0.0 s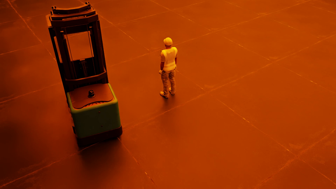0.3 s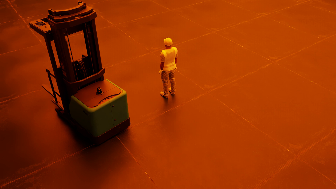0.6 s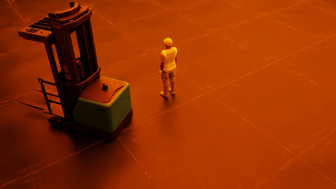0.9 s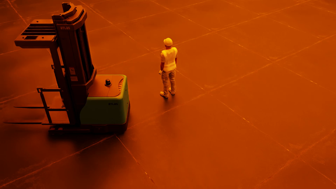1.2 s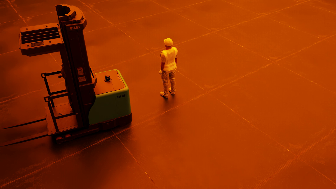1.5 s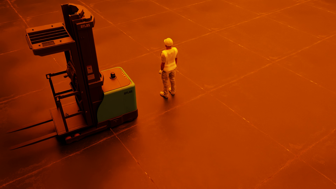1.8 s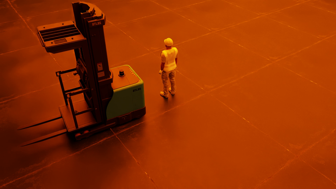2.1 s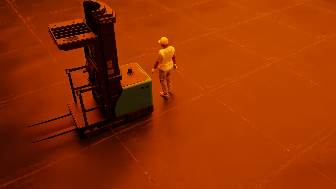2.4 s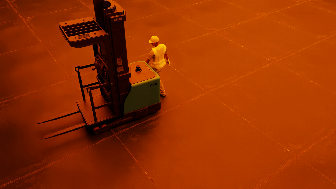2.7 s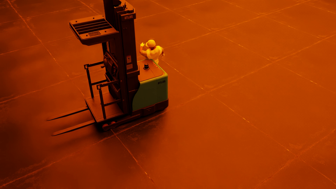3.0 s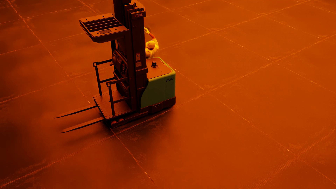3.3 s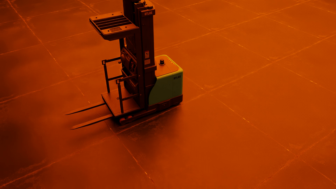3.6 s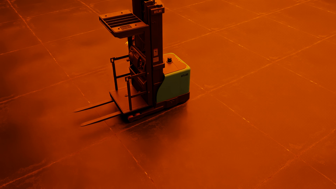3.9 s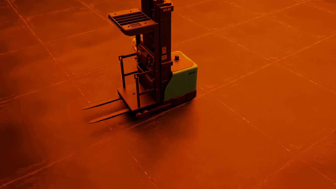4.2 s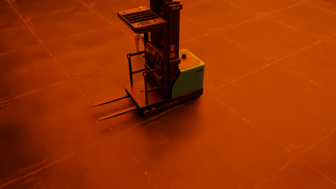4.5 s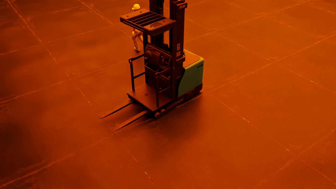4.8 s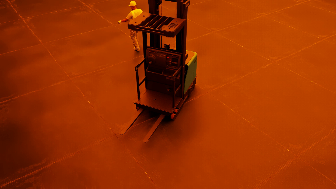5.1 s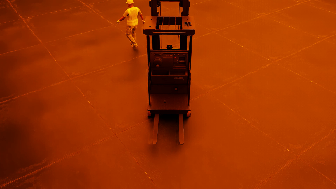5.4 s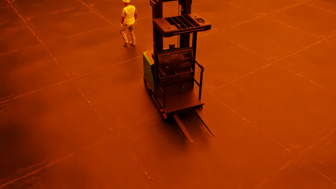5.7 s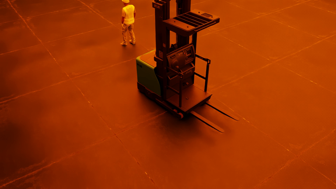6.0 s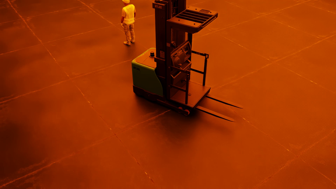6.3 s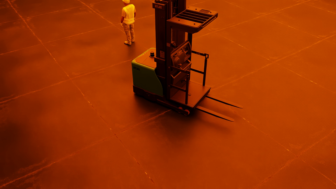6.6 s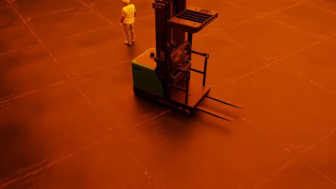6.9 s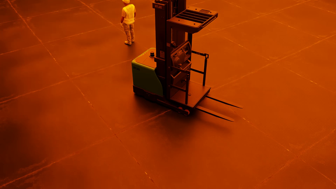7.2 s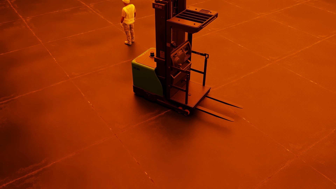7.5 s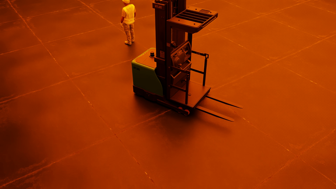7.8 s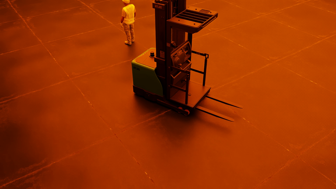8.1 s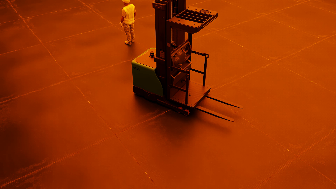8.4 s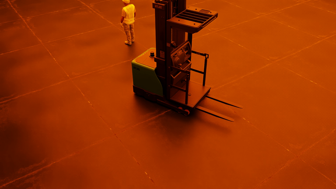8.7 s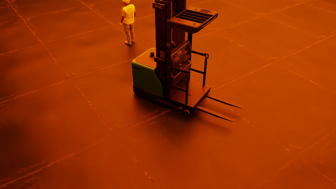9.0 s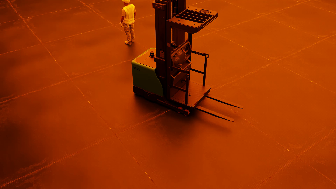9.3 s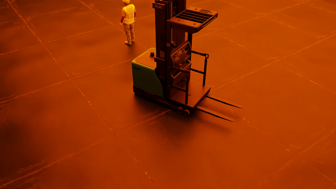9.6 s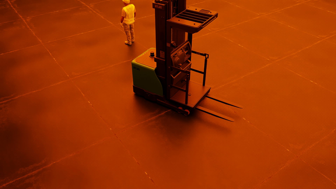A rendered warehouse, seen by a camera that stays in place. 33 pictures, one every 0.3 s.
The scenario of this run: Near miss between a forklift and a person.
